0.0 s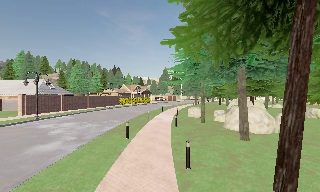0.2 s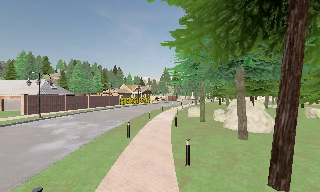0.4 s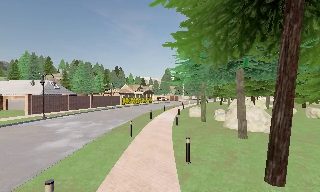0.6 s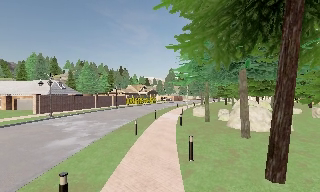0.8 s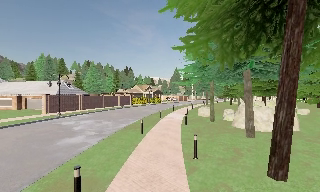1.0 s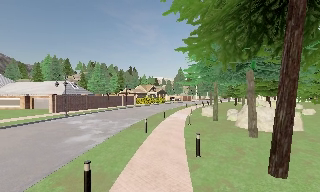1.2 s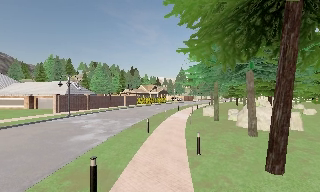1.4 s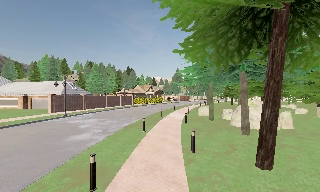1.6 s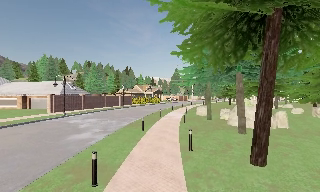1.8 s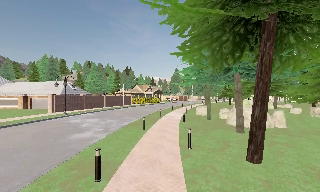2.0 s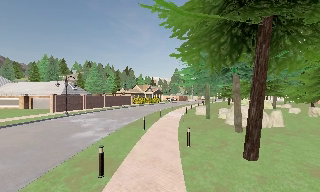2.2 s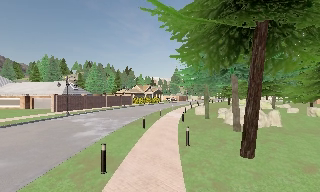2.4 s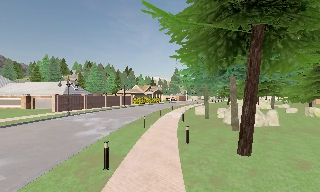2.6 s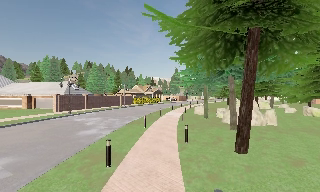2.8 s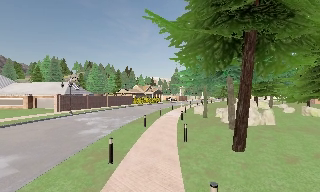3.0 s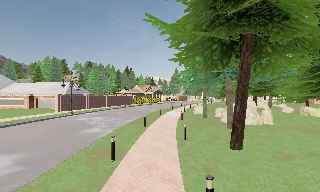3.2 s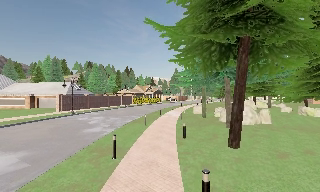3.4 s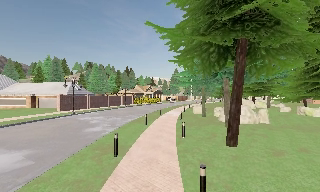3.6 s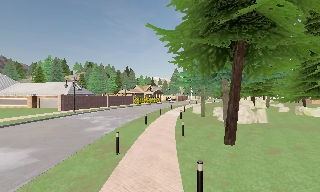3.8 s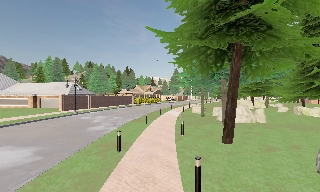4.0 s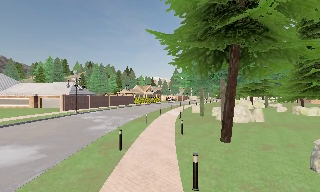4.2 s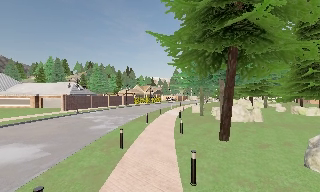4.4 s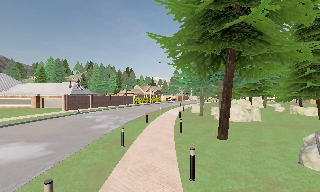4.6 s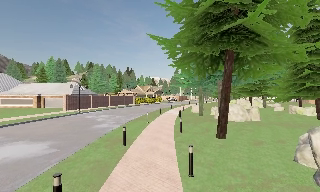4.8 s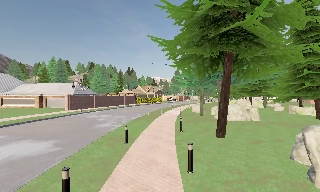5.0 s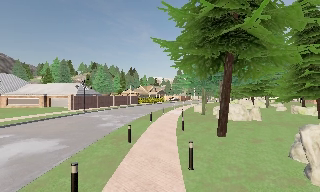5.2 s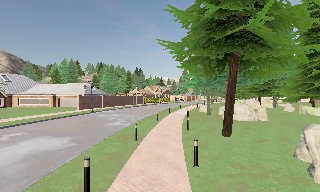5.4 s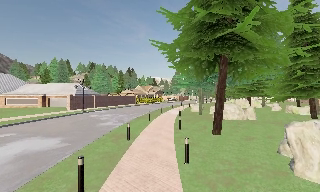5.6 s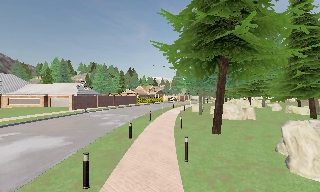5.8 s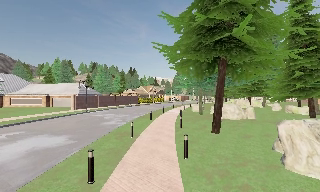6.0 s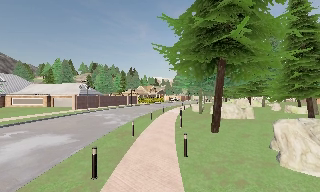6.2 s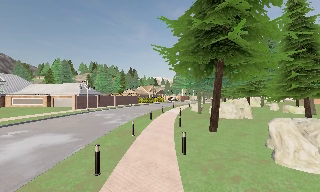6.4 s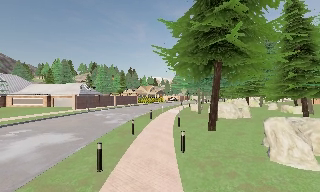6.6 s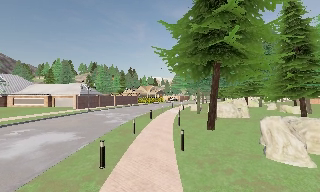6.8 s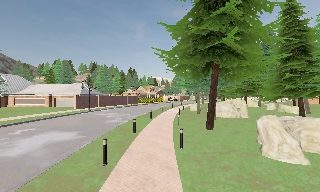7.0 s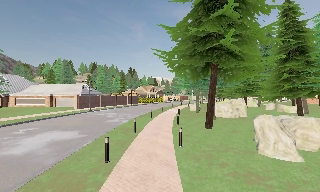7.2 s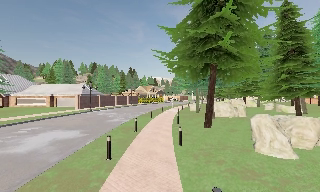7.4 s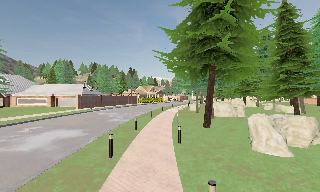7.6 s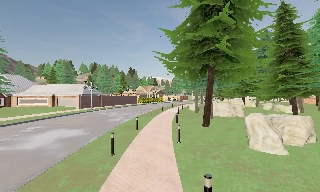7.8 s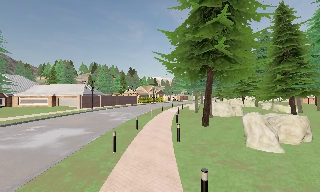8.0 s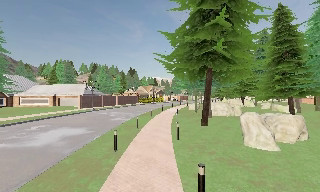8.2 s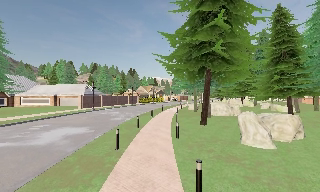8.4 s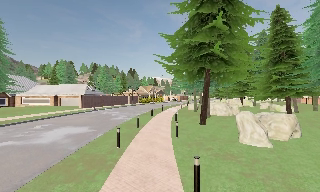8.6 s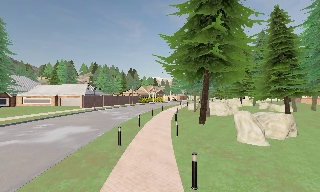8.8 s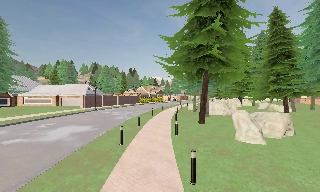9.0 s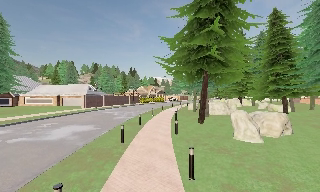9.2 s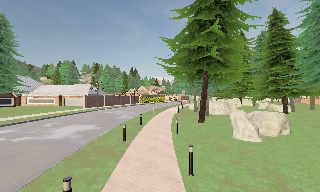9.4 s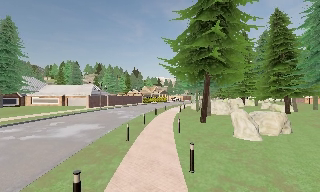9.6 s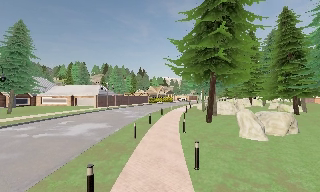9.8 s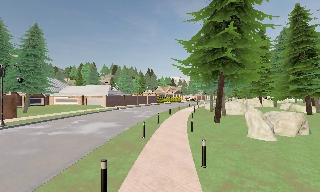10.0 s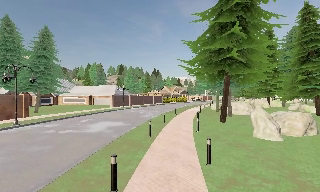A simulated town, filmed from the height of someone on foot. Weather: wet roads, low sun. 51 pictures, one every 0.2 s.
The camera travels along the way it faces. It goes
backward.
0.0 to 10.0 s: The scene slides to the right, as the camera pans about 15 degrees to its left. It travels backward, about 11 m, so what stands in front gets smaller.
The film runs backward here.
